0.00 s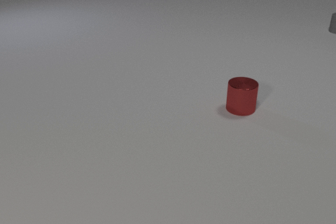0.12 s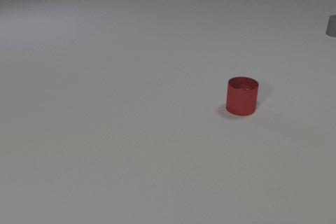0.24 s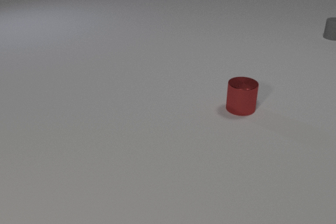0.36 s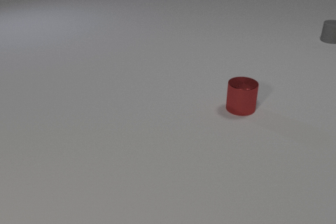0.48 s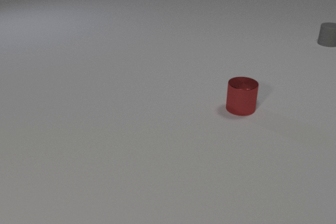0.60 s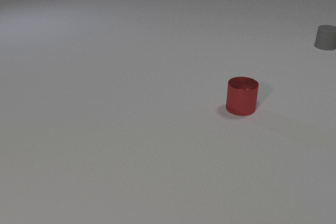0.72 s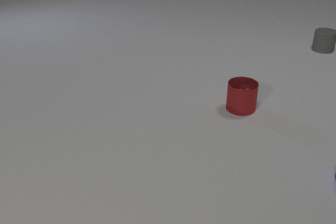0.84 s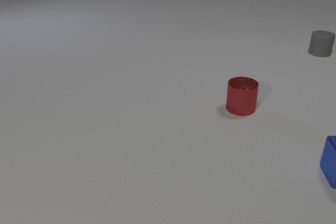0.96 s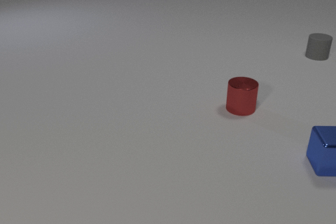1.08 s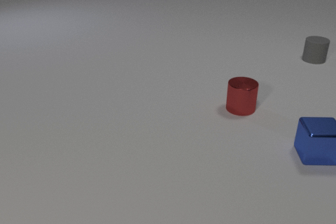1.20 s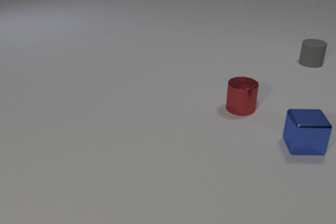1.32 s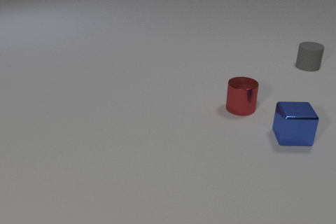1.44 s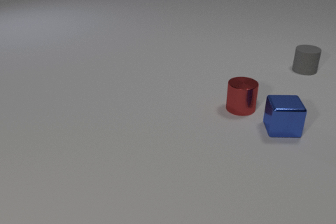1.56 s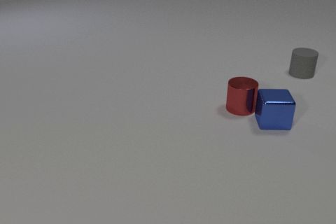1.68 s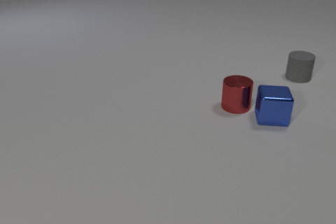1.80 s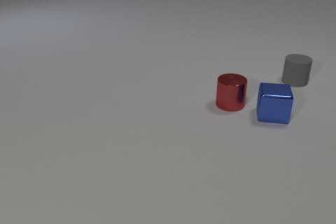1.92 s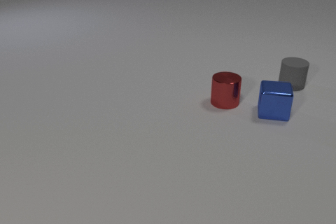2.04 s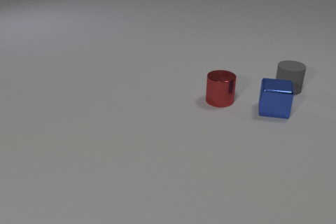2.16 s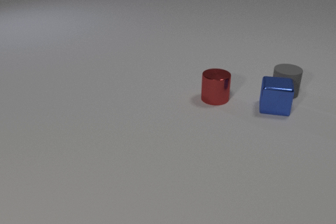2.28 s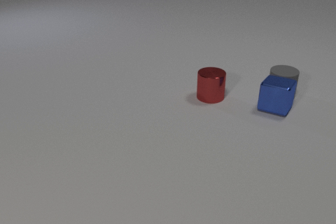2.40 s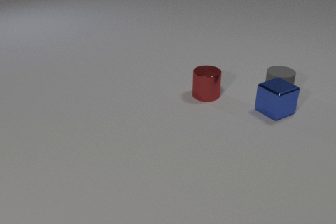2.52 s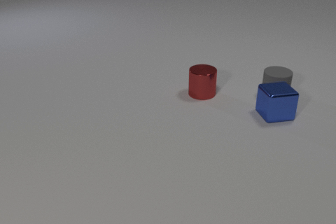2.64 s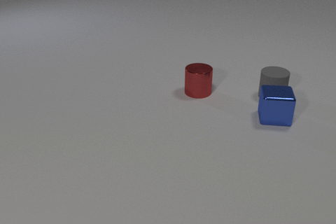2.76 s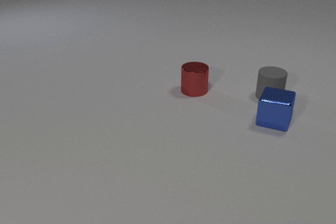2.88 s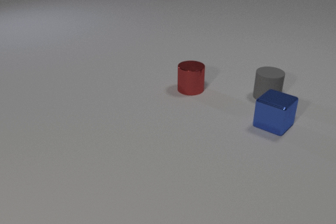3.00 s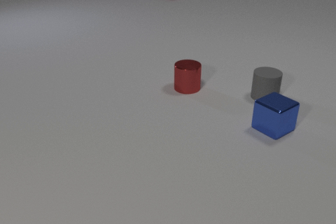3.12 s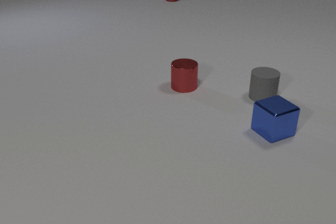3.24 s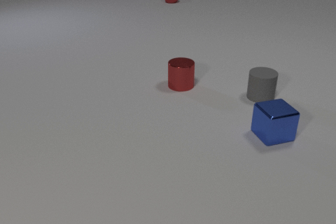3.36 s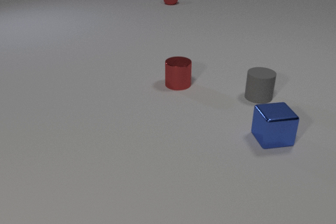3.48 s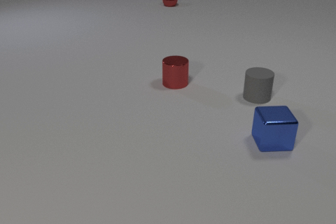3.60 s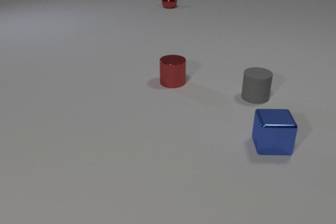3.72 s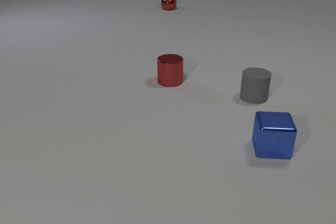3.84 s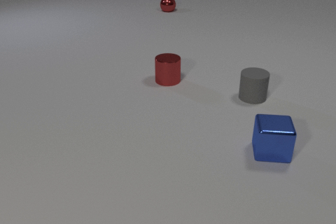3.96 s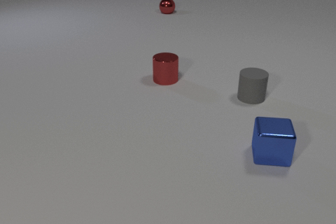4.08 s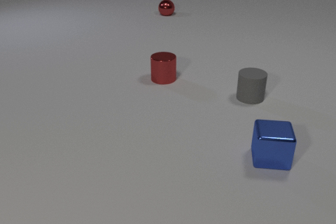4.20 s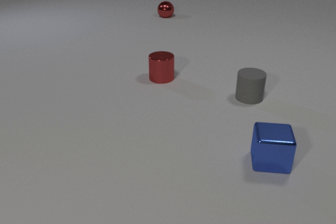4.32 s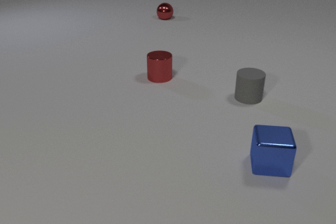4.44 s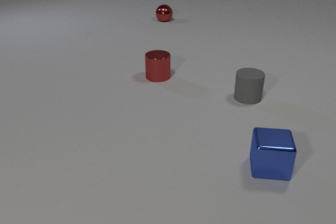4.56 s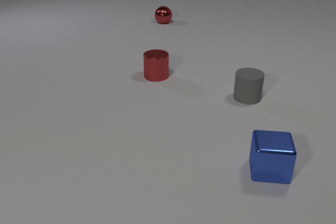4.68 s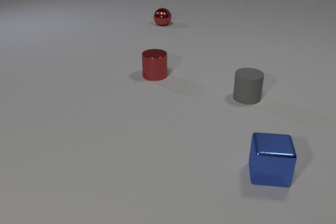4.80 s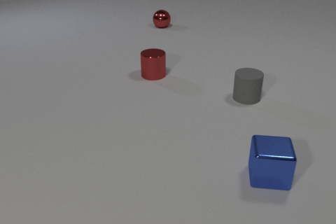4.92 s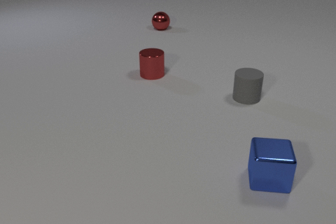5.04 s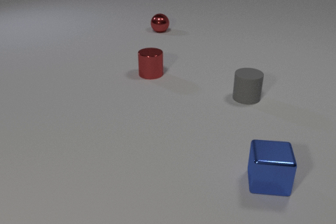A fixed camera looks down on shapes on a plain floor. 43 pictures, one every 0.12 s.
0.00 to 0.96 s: The blue metal cube comes in at the right edge, slides to the left and away from the camera. The gray rubber cylinder slides toward the camera.
0.96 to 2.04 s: The blue metal cube slides away from the camera and to the left. The red metal cylinder slides to the left and away from the camera. The gray rubber cylinder slides toward the camera. The blue metal cube and the red metal cylinder collide.
2.04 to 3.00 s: The blue metal cube slides toward the camera, spins clockwise seen from above by about 135 degrees, its near face sliding to the left. The red metal cylinder slides to the left and away from the camera. The red metal sphere comes in at the top edge, rolls toward the camera. The gray rubber cylinder slides toward the camera and to the left. The blue metal cube and the gray rubber cylinder collide.
3.00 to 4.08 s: The blue metal cube slides toward the camera, spins so that its near face slides to the left, clockwise seen from above. The red metal cylinder slides to the left and away from the camera. The red metal sphere rolls toward the camera. The gray rubber cylinder slides to the left.
4.08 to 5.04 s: The blue metal cube slides toward the camera. The red metal cylinder slides to the left and away from the camera. The red metal sphere rolls toward the camera.
What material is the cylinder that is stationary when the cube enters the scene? metal.
Are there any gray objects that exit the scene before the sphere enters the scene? no.
Are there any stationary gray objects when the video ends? yes.
